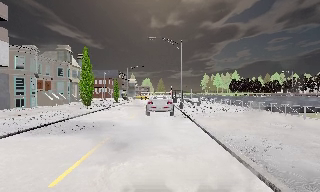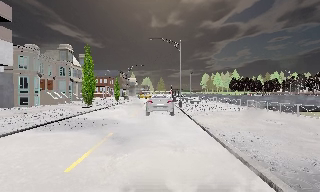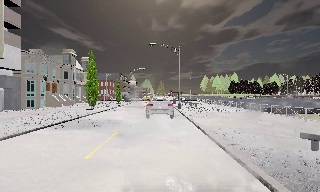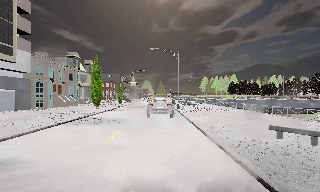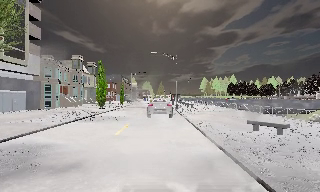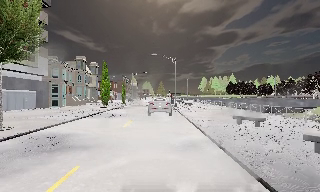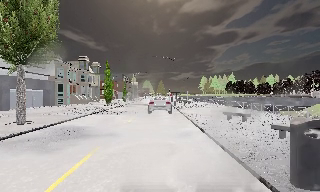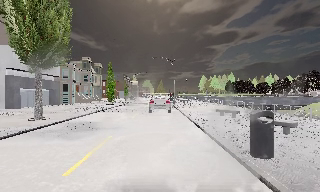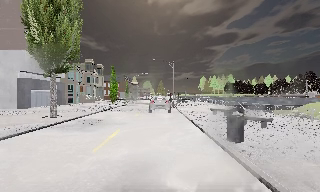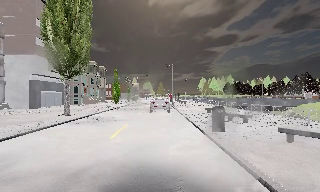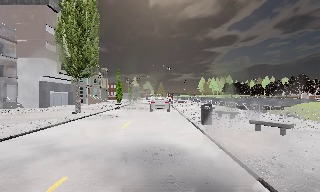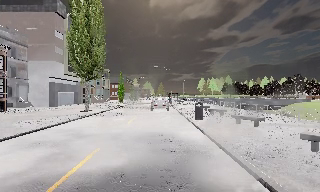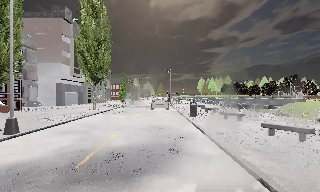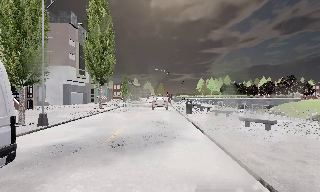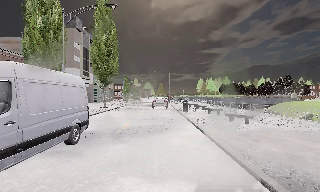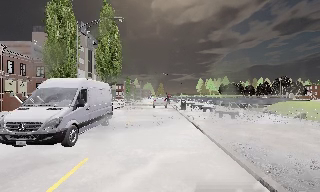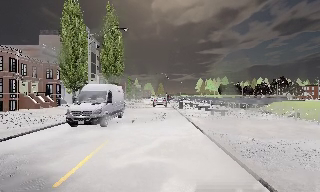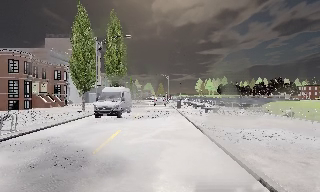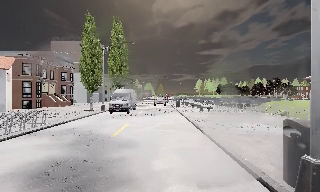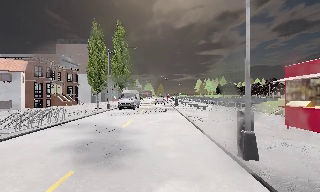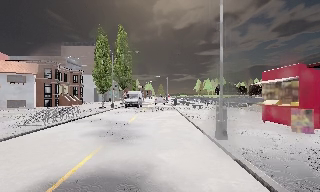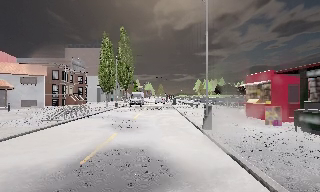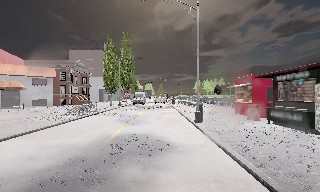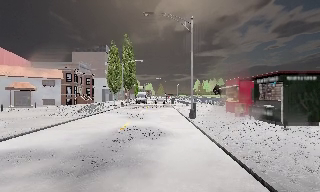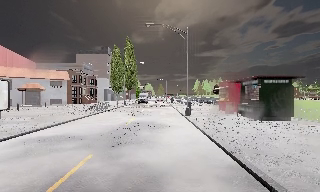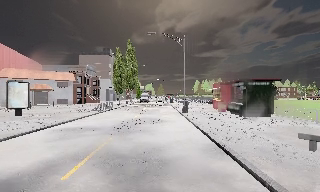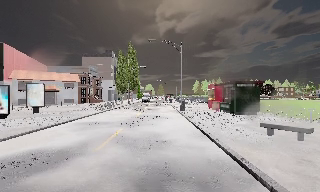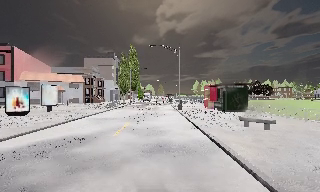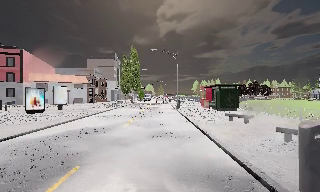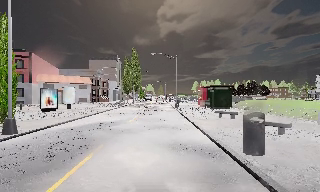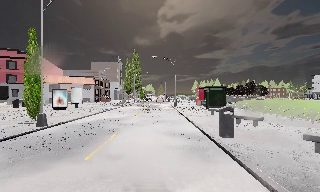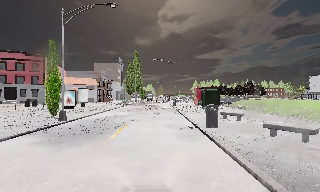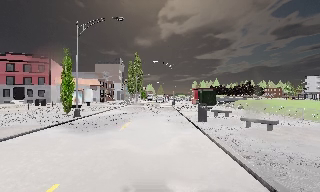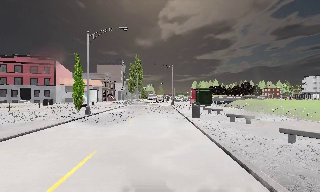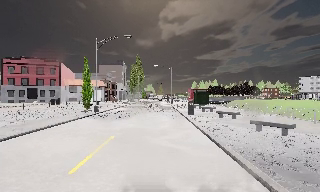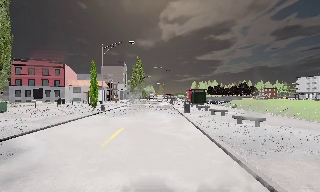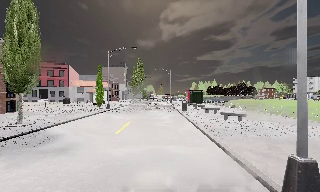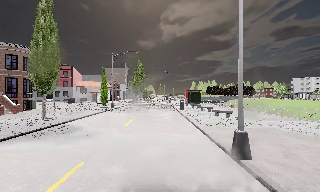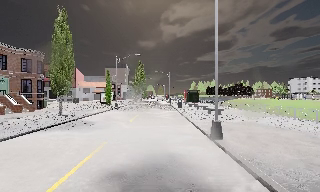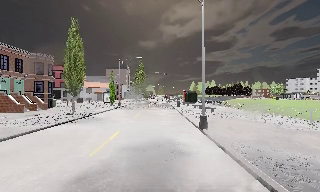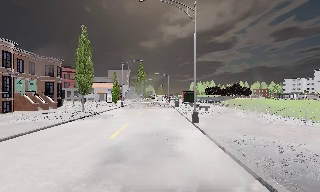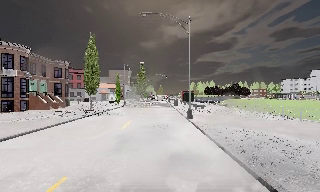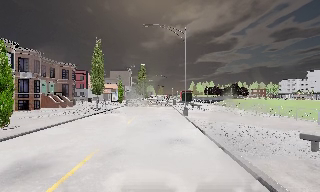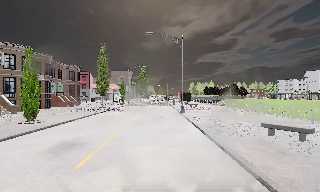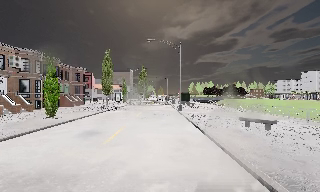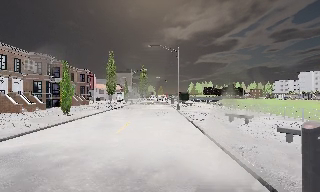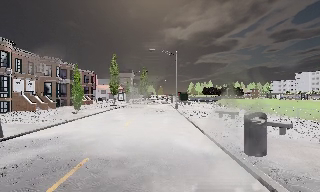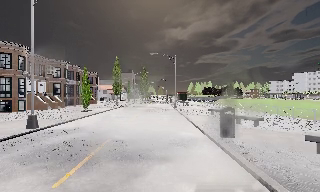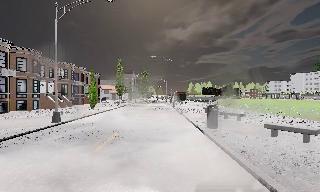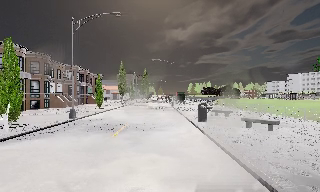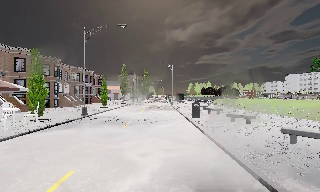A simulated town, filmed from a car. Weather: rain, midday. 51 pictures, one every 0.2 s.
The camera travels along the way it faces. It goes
backward.
0.0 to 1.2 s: The camera travels backward, about 7 m, so what stands in front gets smaller. It gains speed.
1.2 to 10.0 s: The camera travels backward, about 80 m, so what stands in front gets smaller.
The film runs backward here.
